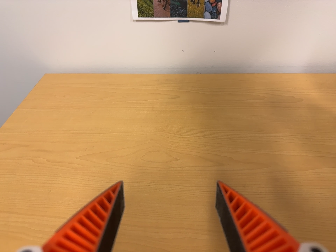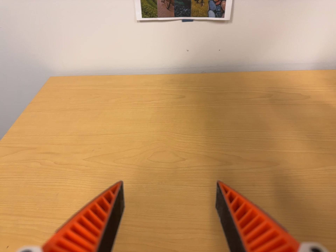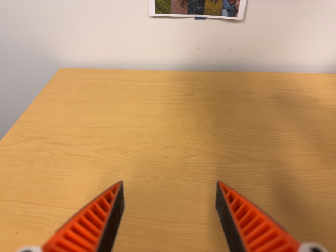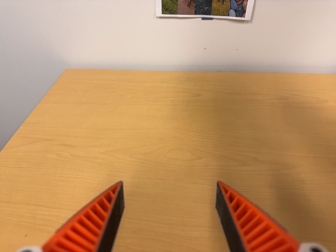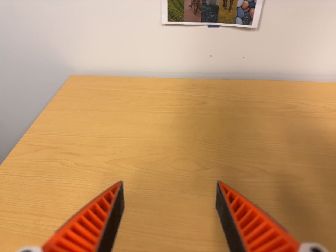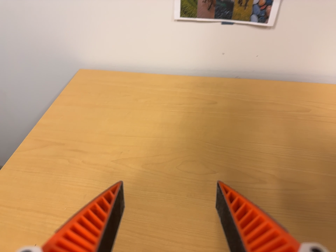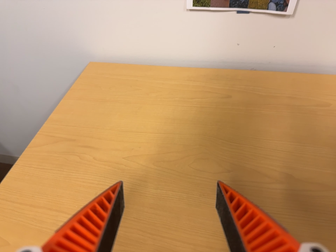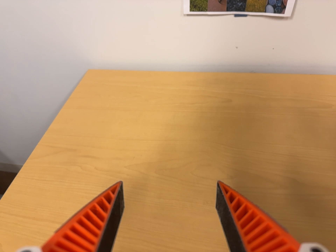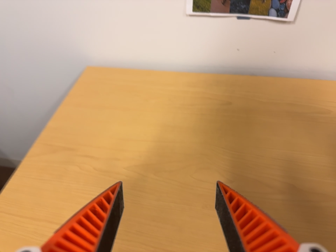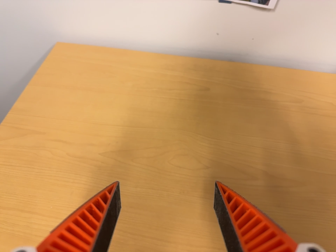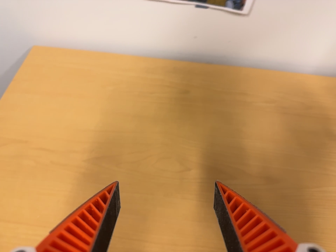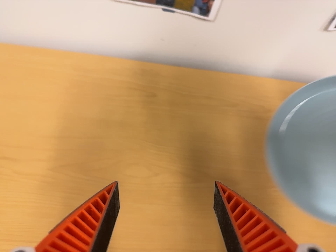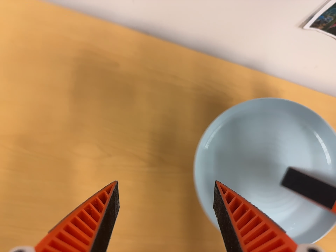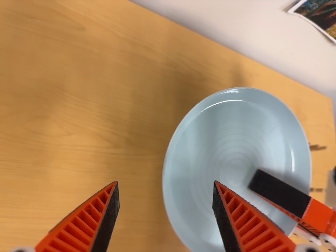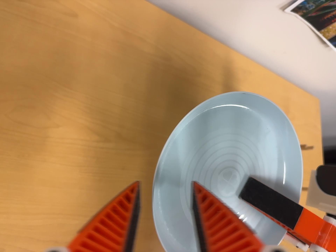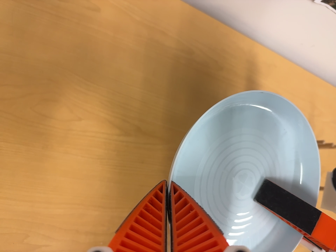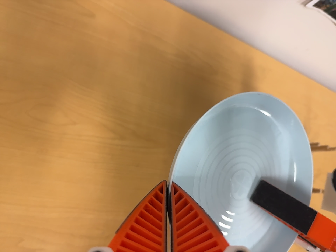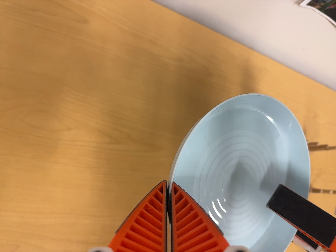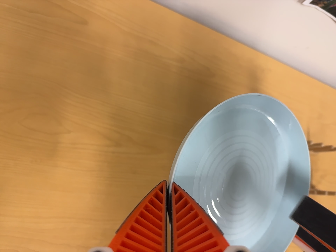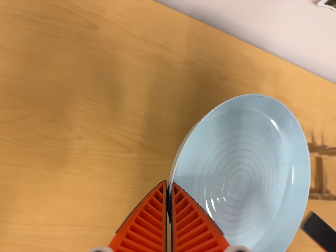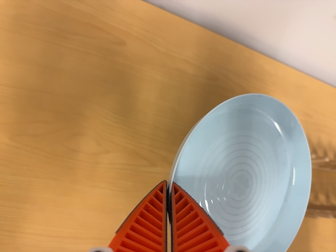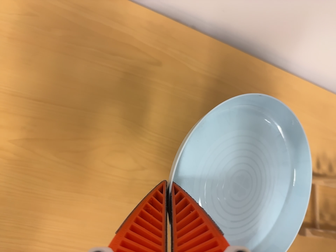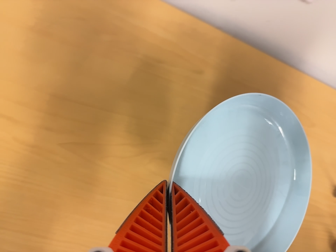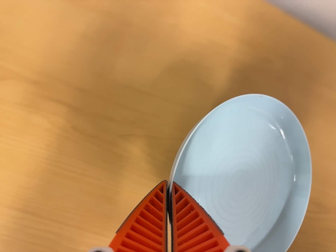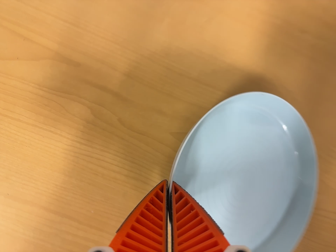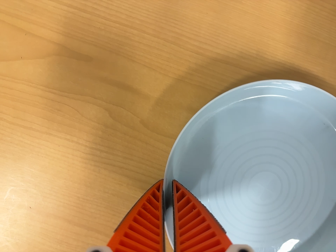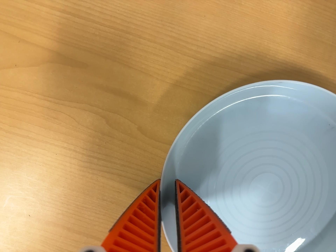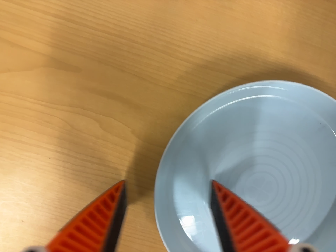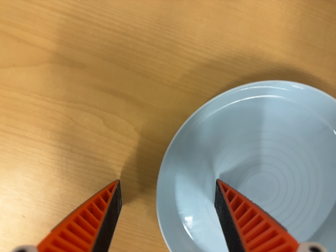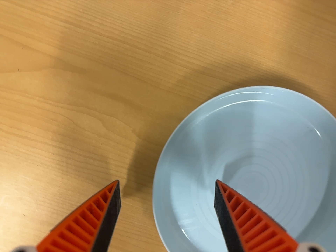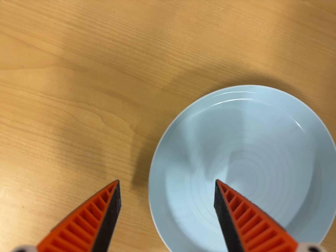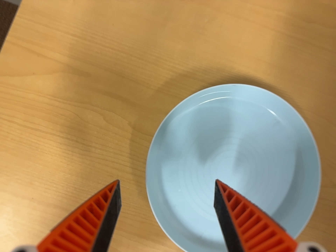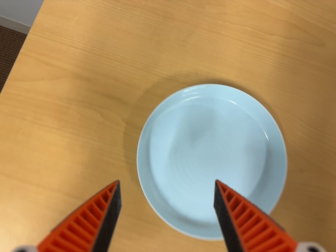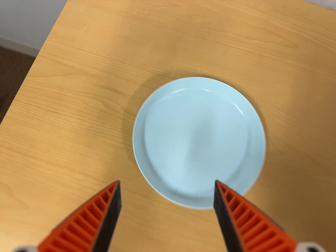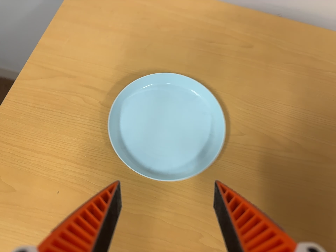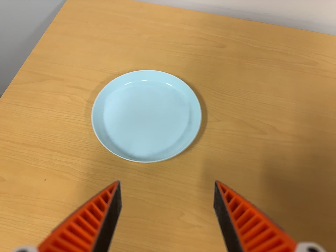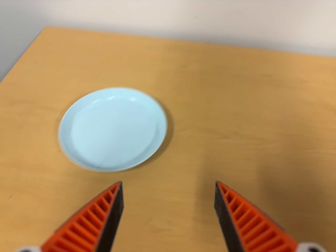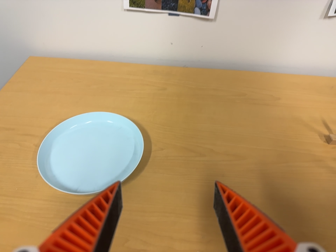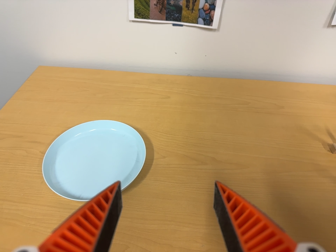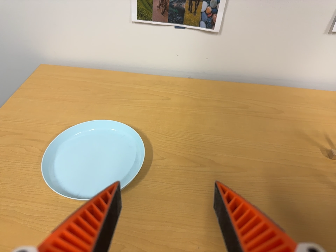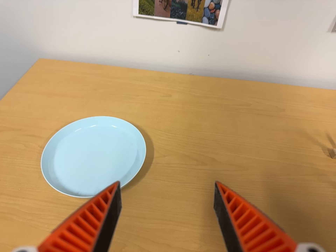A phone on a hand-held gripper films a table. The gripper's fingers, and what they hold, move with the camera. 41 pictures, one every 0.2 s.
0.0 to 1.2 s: The camera travels toward the top of its view and to its left, about 7 cm.
1.2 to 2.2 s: The camera pans to its right by about 20 degrees. It travels toward the top of its view, about 10 cm. Its aim tips toward the bottom of its view by about 10 degrees.
2.2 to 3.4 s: The scene slides to the left, as the camera pans about 15 degrees to its right. It travels toward the top of its view and forward, about 10 cm. Its aim tips toward the bottom of its view by about 20 degrees. It rolls about its line of sight by about 15 degrees, and the scene rotates clockwise.
3.4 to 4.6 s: The scene slides to the right, as the camera pans about 15 degrees to its left. It travels to its left, about 20 cm, so close, fixed things drift to the right. It rolls about its line of sight by about 10 degrees, and the scene rotates clockwise.
4.6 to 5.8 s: The camera pans to its left by about 10 degrees. It travels forward and toward the top of its view, about 10 cm, so what stands in front looms larger. Its aim tips toward the bottom of its view by about 10 degrees.
5.8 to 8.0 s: The camera travels toward the bottom of its view, backward and to its right, about 40 cm. Its aim tips toward the top of its view by about 45 degrees. It rolls about its line of sight by about 15 degrees, and the scene rotates counterclockwise.
The film runs backward here.
